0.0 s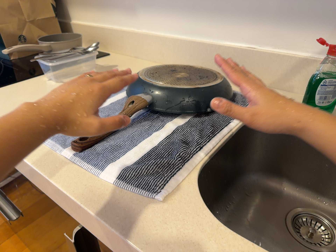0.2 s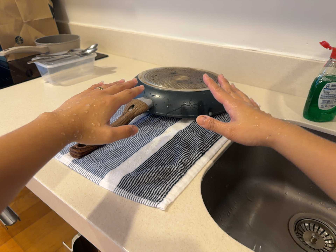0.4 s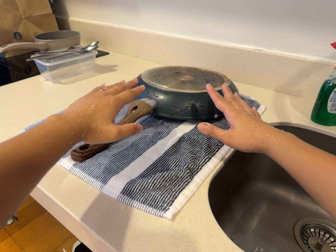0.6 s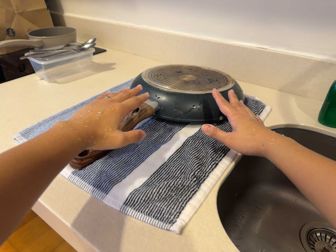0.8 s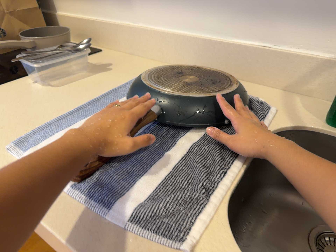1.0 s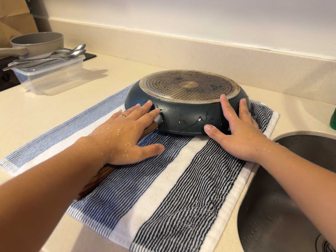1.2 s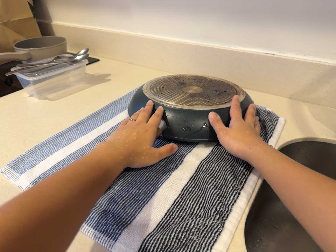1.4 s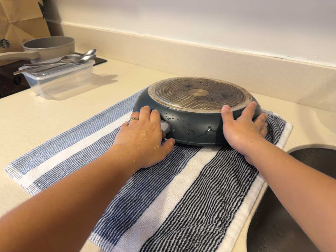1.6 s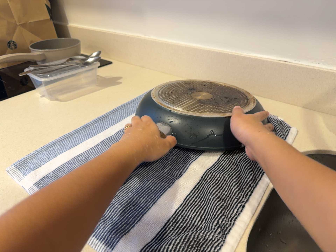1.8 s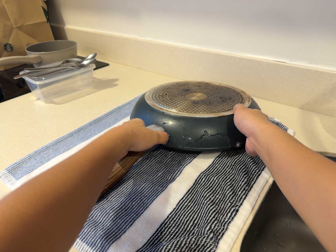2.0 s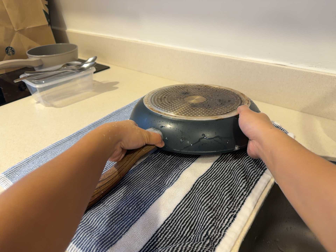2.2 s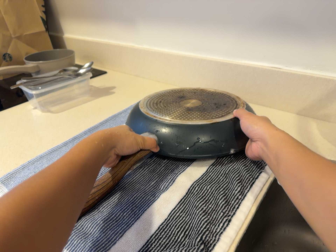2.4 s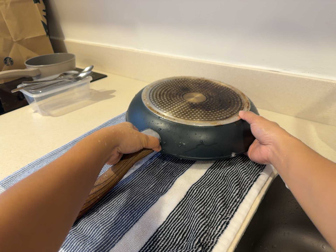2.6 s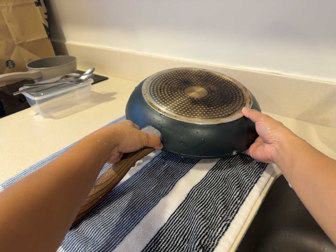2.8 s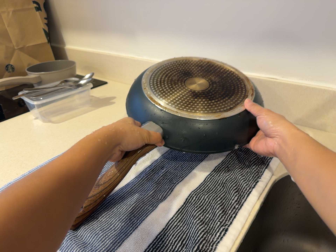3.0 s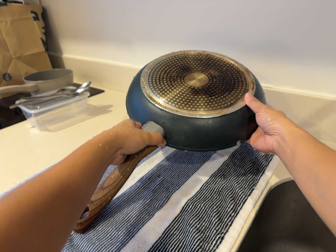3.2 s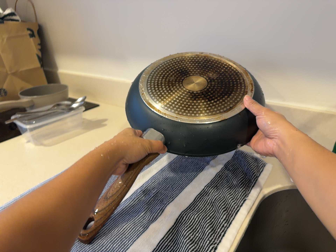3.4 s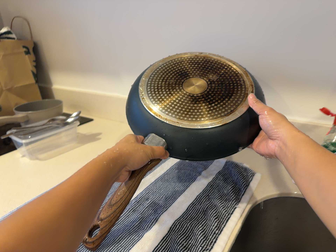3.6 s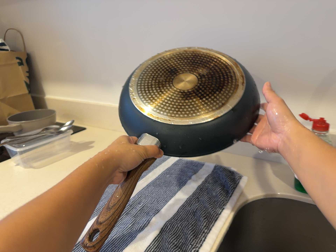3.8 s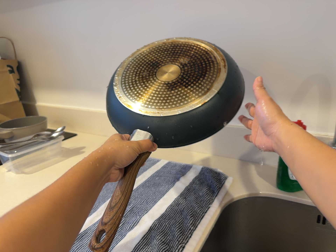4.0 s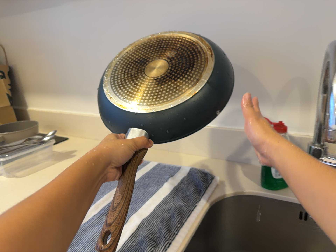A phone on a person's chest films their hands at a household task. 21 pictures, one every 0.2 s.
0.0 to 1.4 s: The camera travels forward, toward the top of its view and to its left, about 14 cm, so what stands in front looms larger.
1.4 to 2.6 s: The camera shifts only a little, or ends up much as it began.
2.6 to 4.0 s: The camera travels backward, about 12 cm, so what stands in front gets smaller. Its aim tips toward the top of its view by about 15 degrees, and the scene shifts downward.
The film runs backward here.
